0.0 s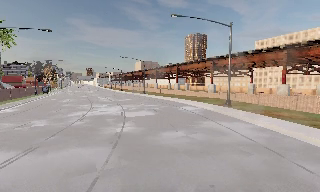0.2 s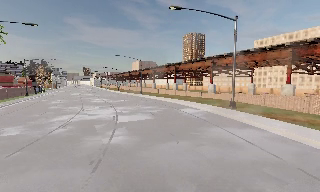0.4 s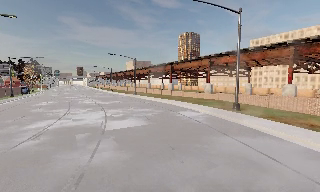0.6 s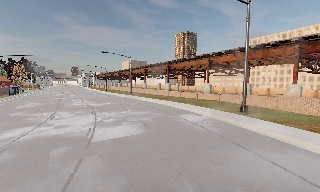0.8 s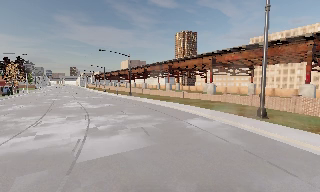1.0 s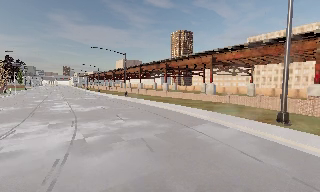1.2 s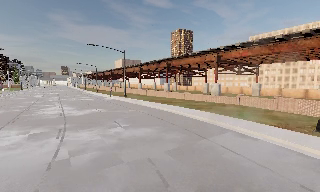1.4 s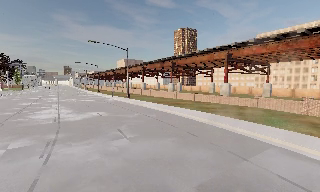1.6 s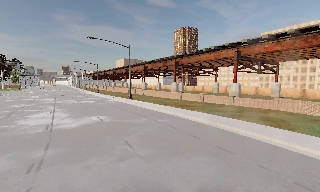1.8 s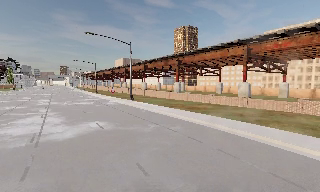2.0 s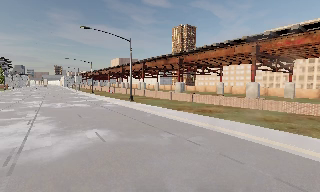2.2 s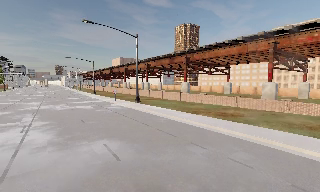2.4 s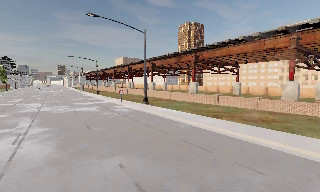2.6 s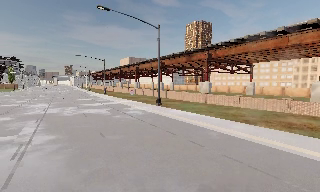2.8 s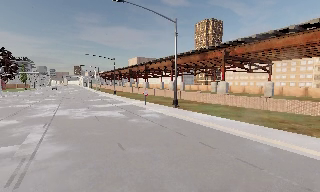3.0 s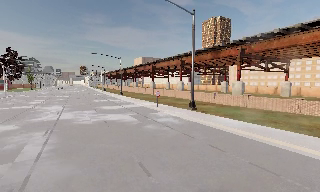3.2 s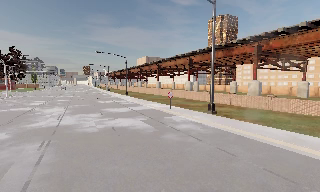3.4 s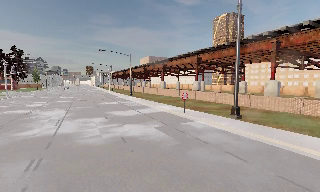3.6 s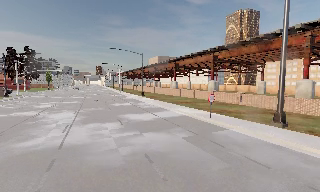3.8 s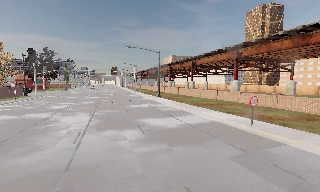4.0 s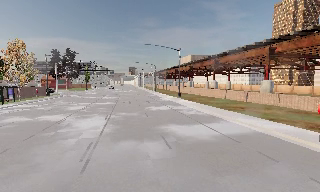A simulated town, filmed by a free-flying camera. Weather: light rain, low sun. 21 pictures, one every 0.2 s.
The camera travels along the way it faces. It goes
forward.
0.0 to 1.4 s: The camera travels forward, about 15 m, so what stands in front looms larger.
1.4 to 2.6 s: The camera travels forward and to its left, about 14 m, so what stands in front looms larger.
2.6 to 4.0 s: The scene slides to the right, as the camera pans about 20 degrees to its left. It travels forward and to its left, about 16 m, so what stands in front looms larger.
The film runs forward here.
